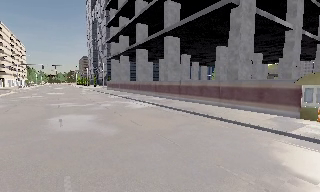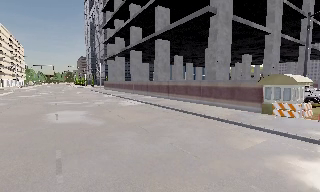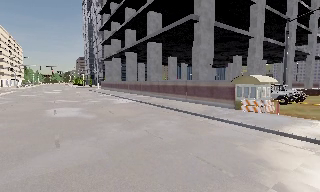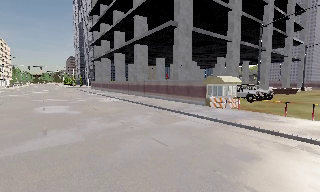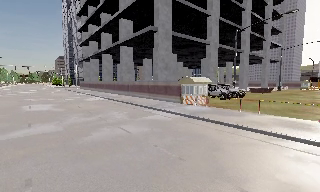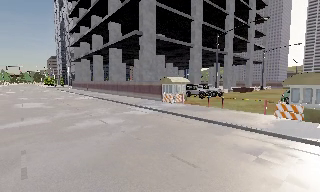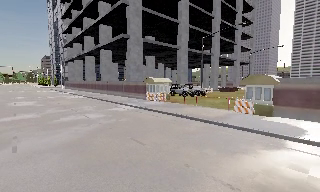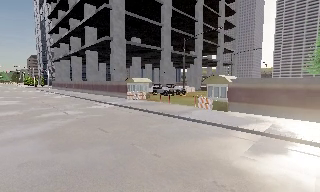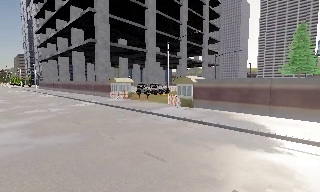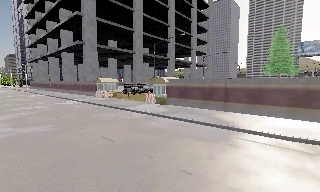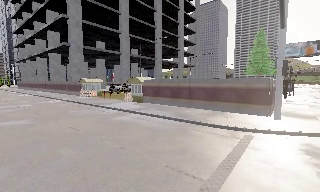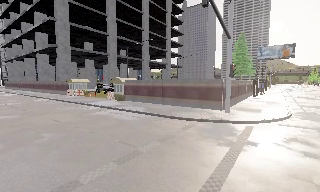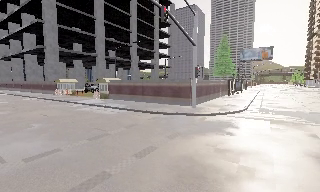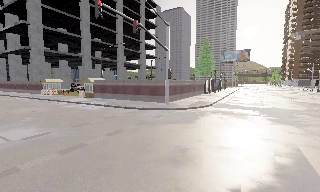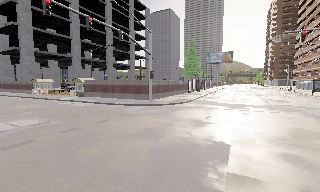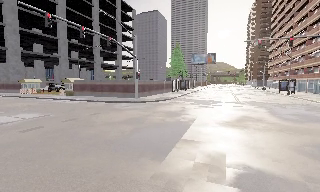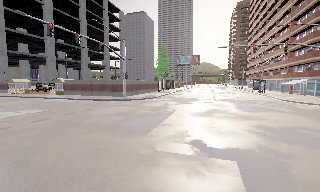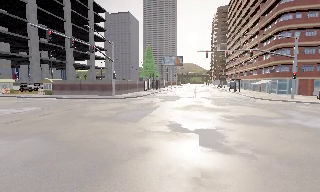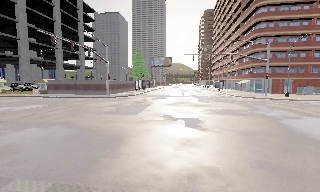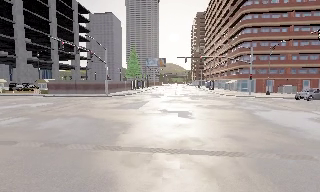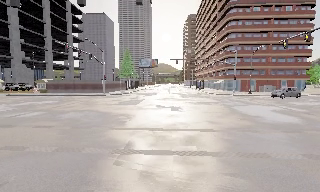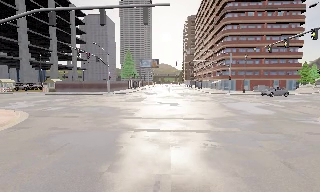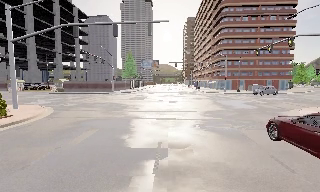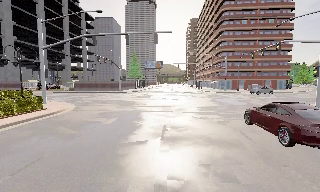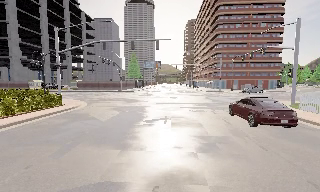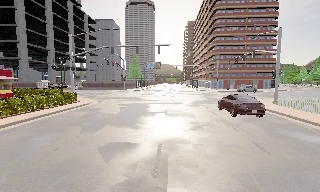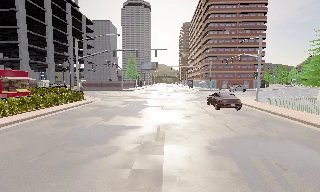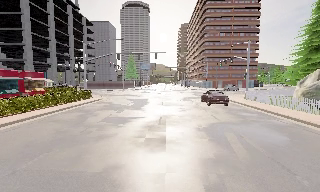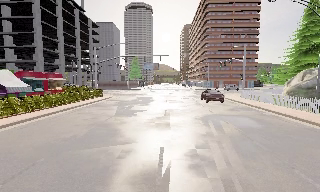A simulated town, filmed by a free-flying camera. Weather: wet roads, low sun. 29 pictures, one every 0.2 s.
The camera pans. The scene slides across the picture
to the left.
The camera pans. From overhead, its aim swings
clockwise.
0.0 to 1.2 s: The camera travels backward and to its right, about 12 m, so what stands in front gets smaller.
1.2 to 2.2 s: The scene slides to the left, as the camera pans about 10 degrees to its right. It travels to its right and backward, about 11 m, so close, fixed things drift to the left.
2.2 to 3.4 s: The scene slides to the left, as the camera pans about 25 degrees to its right. It travels backward, about 14 m, so what stands in front gets smaller.
3.4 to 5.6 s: The camera travels backward, about 25 m, so what stands in front gets smaller.
The film runs backward here.
